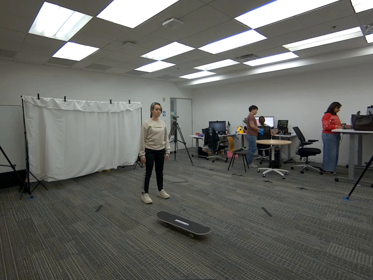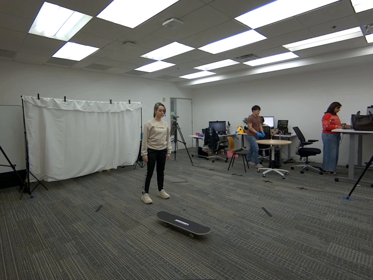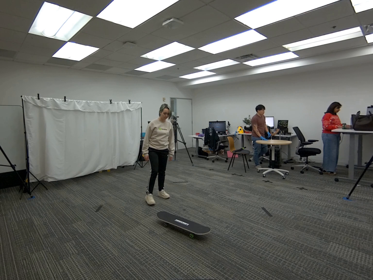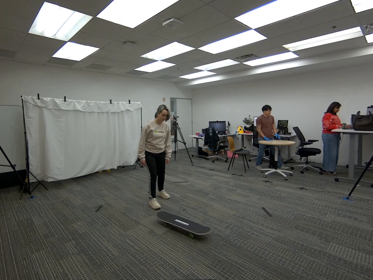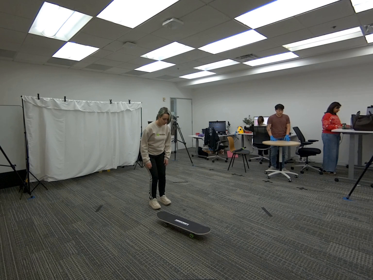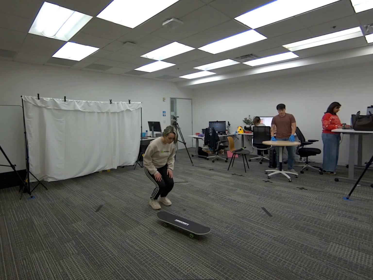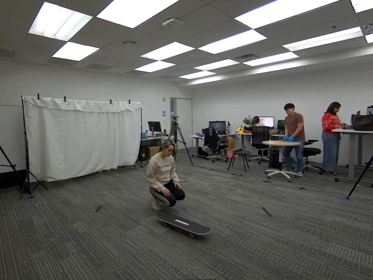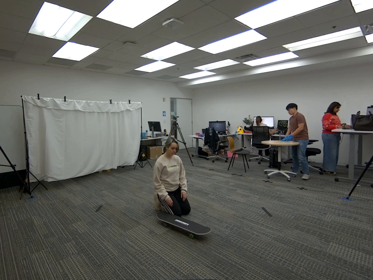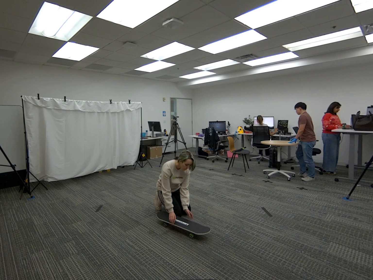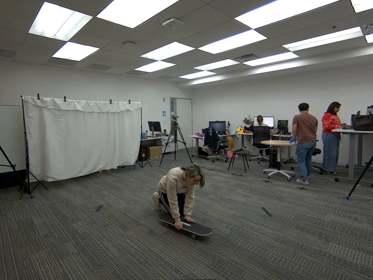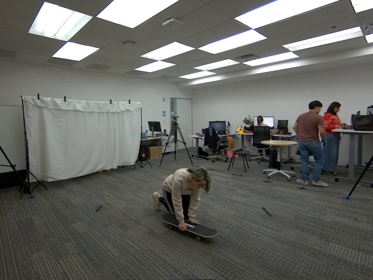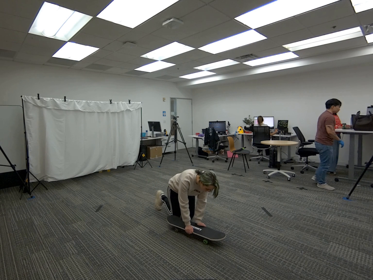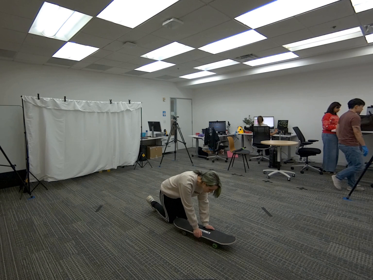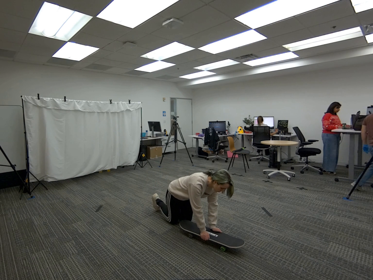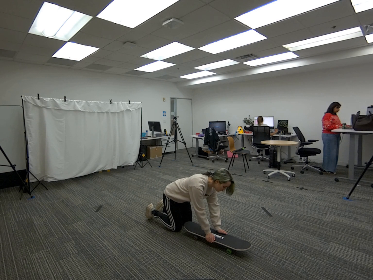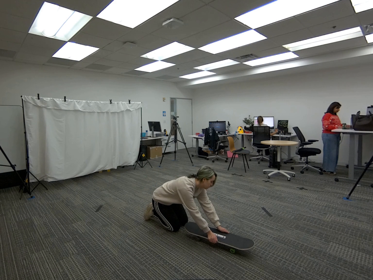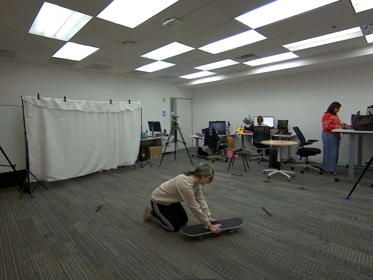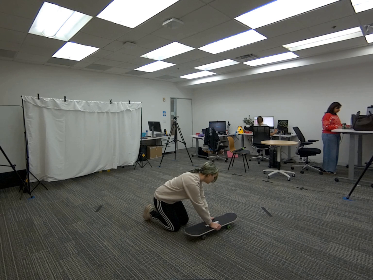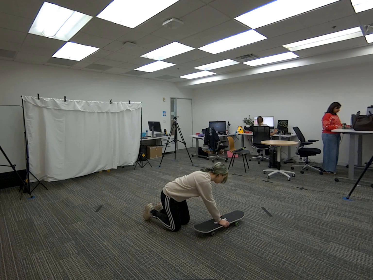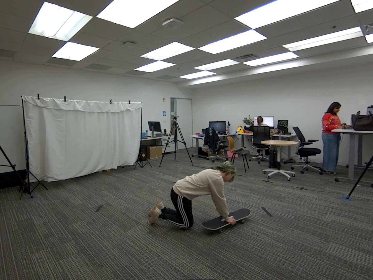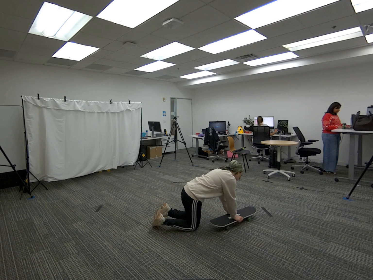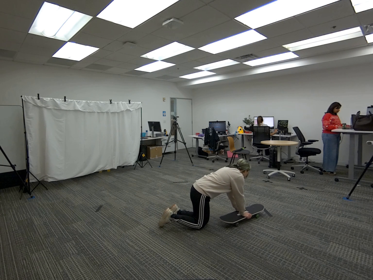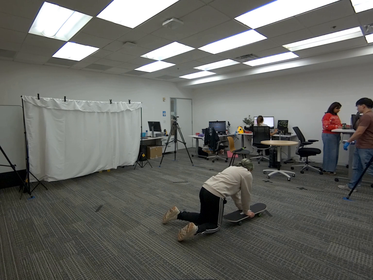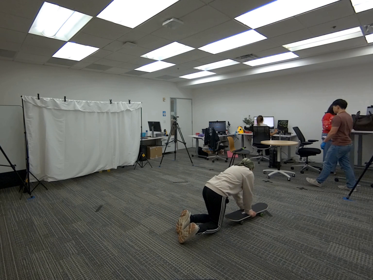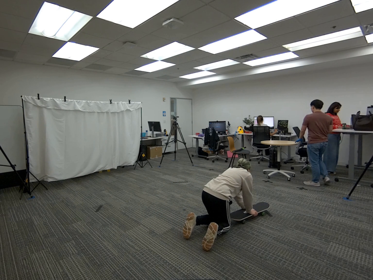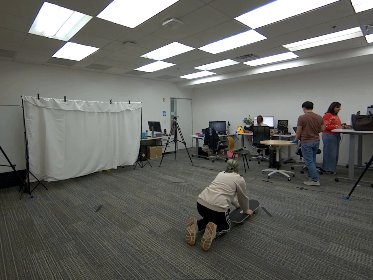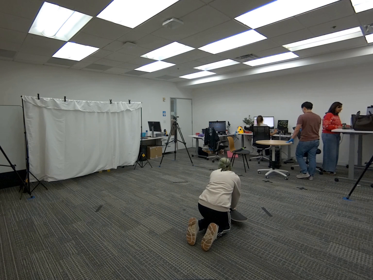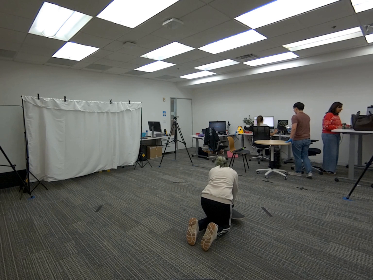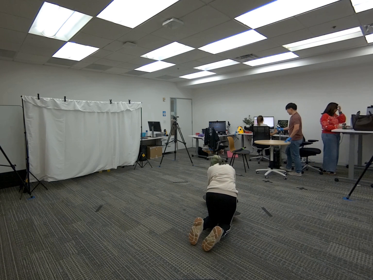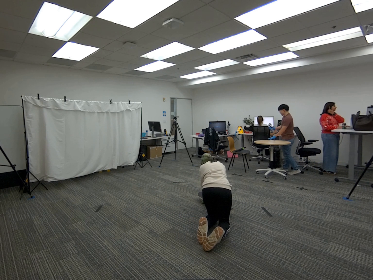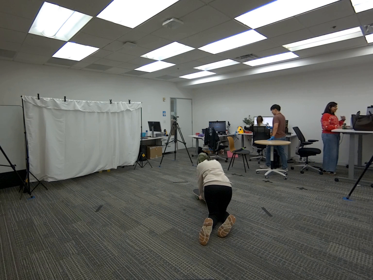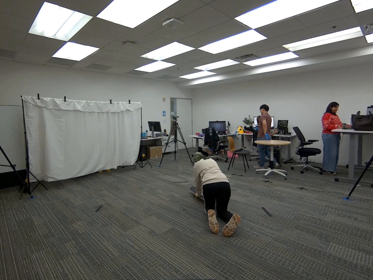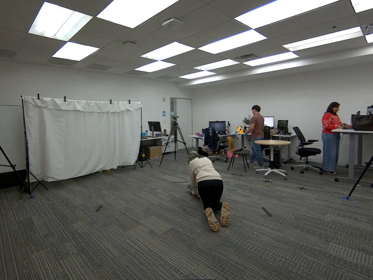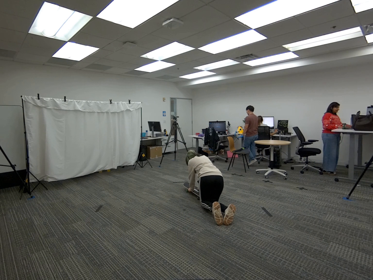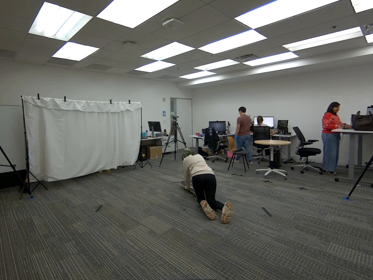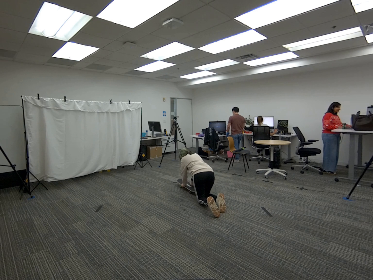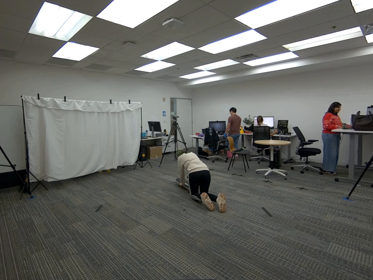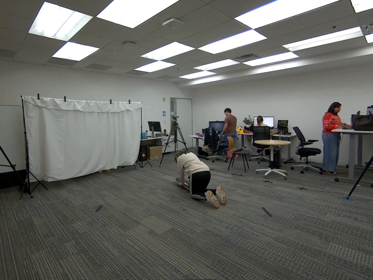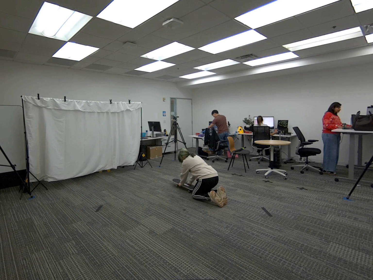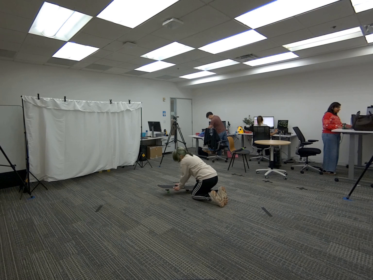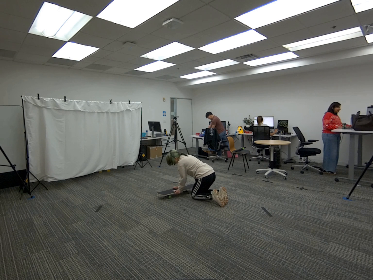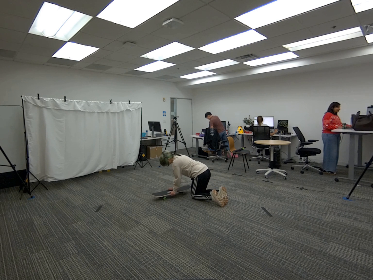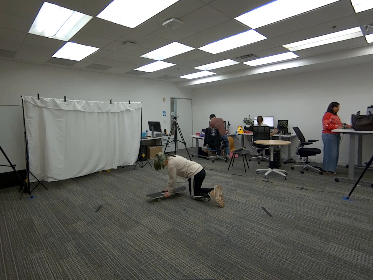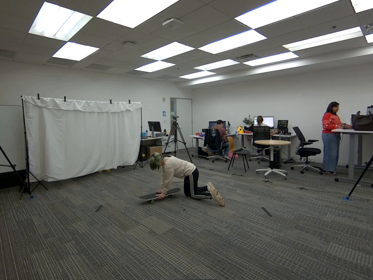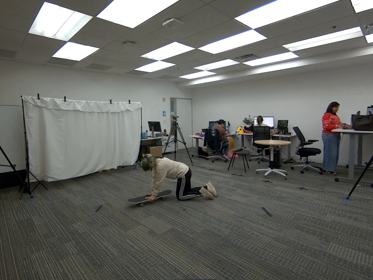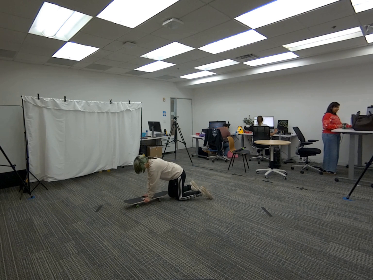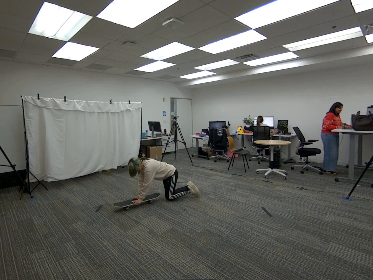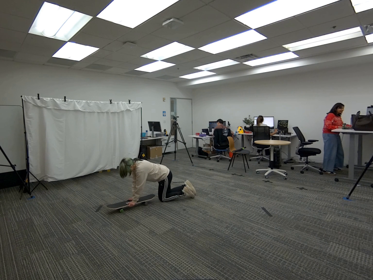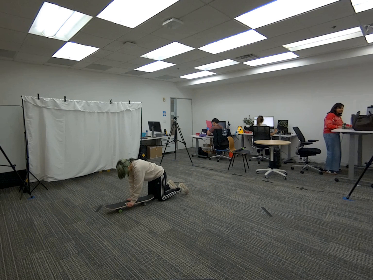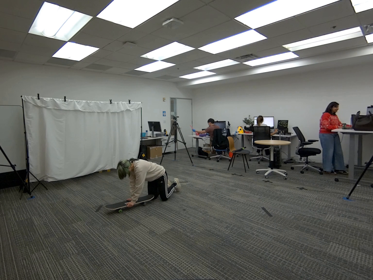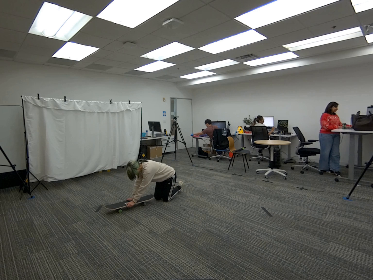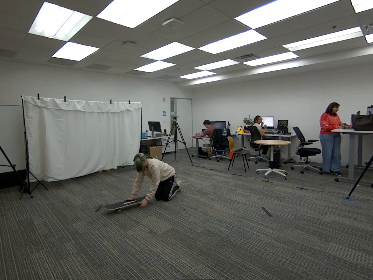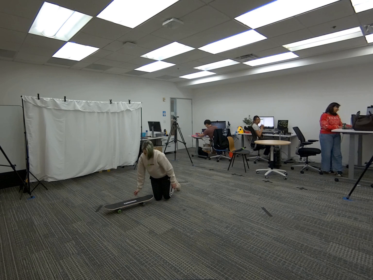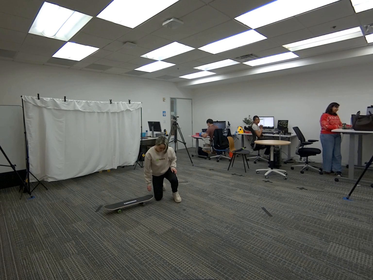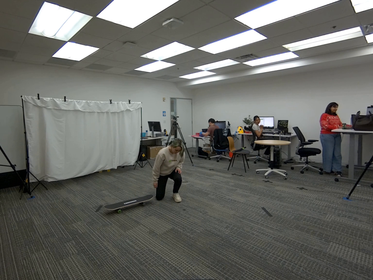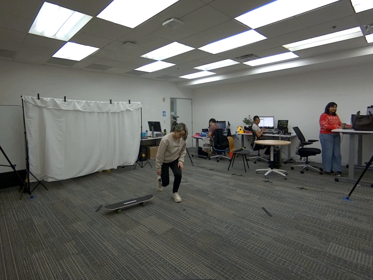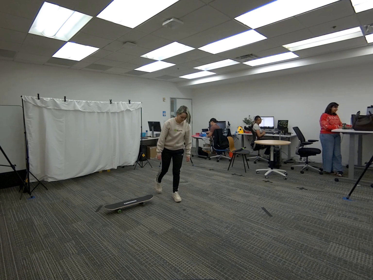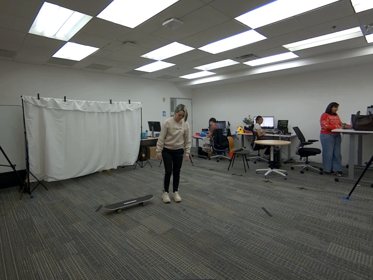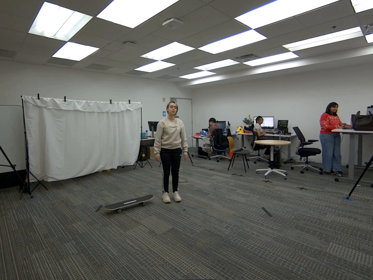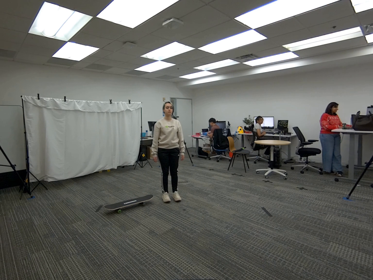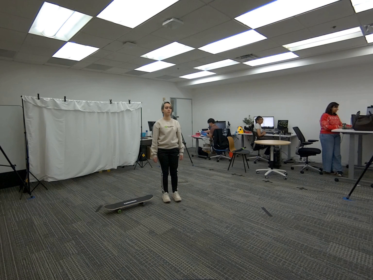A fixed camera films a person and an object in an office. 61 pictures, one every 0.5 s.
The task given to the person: Walk to the skateboard on the ground. Place your hands on the skateboard and push it around the ground within the bounding area.
